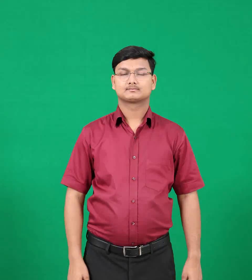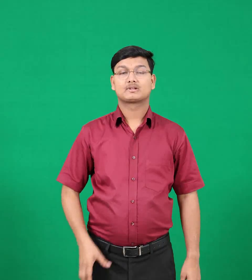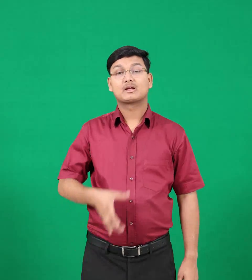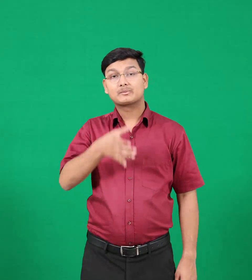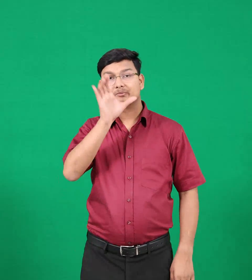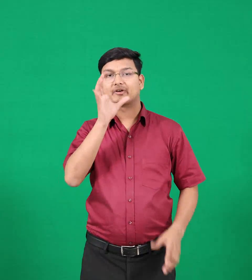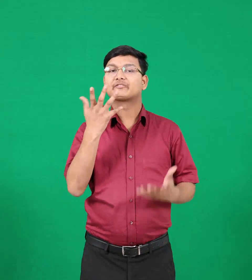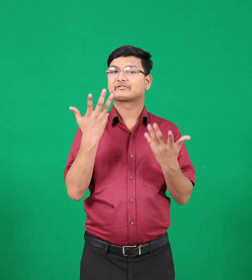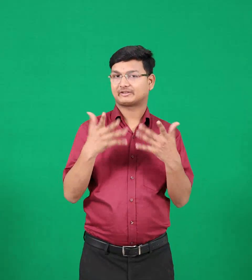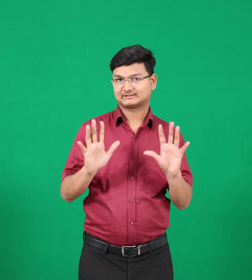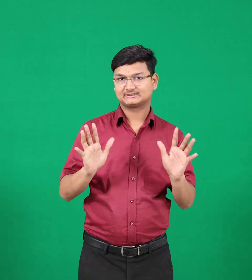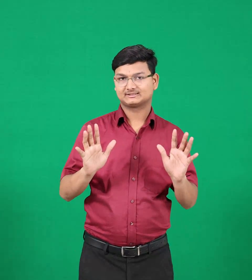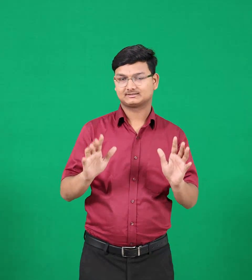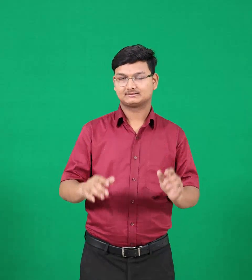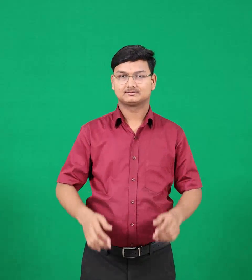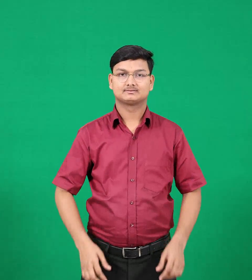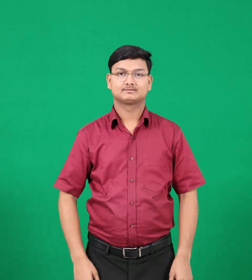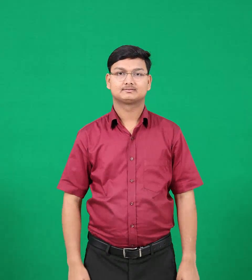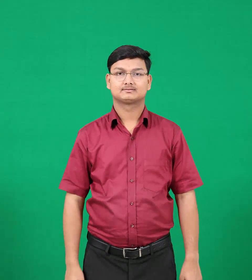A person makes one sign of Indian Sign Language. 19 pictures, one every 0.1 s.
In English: drunk
